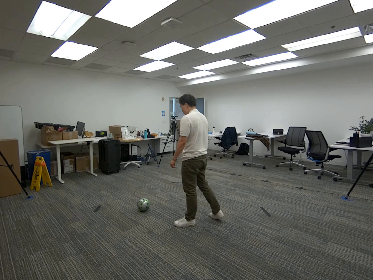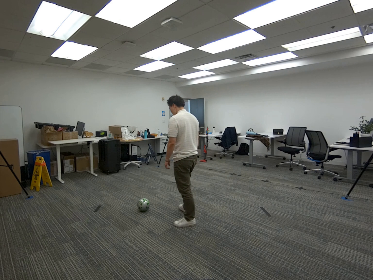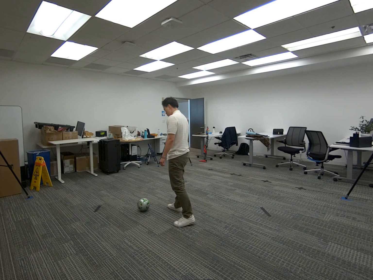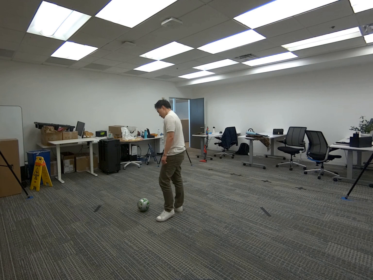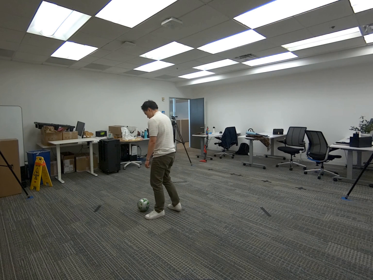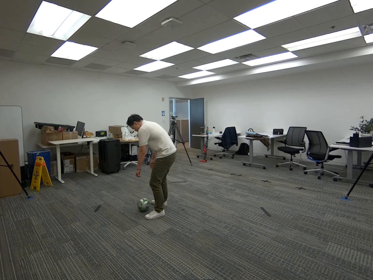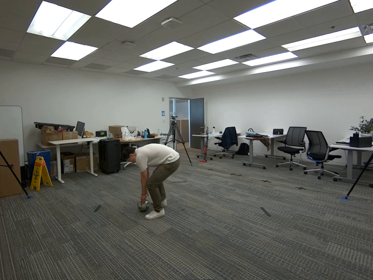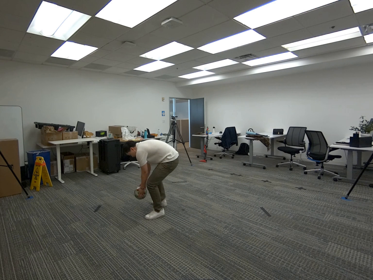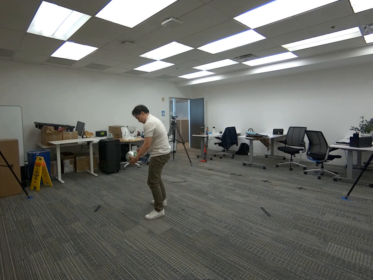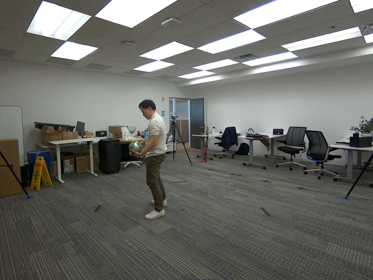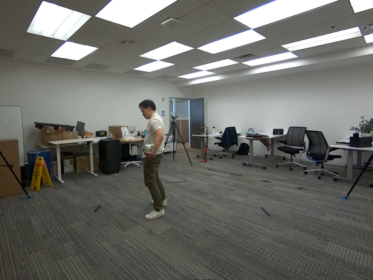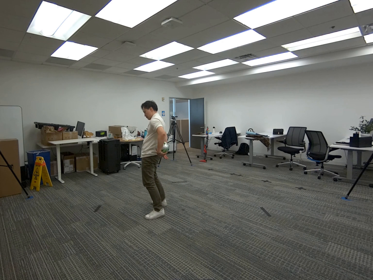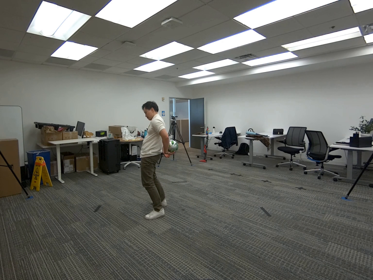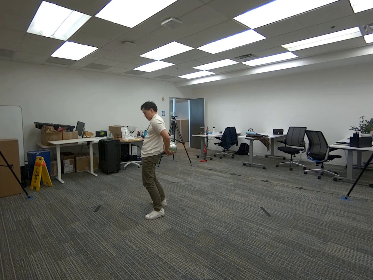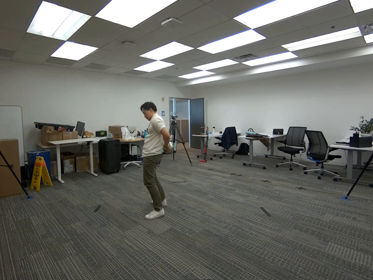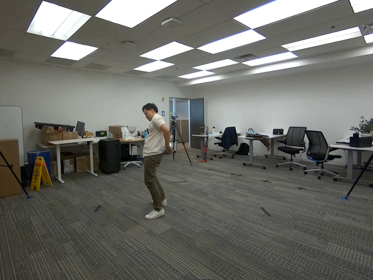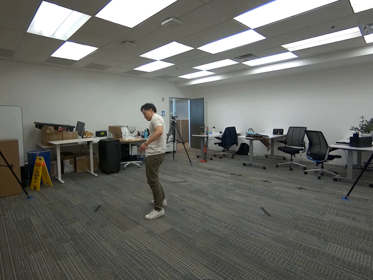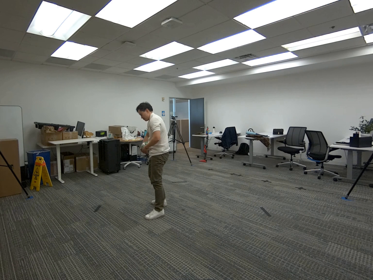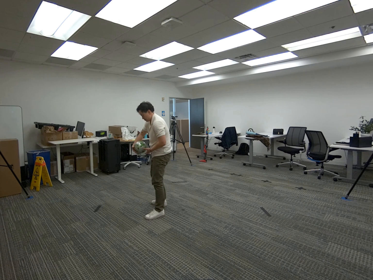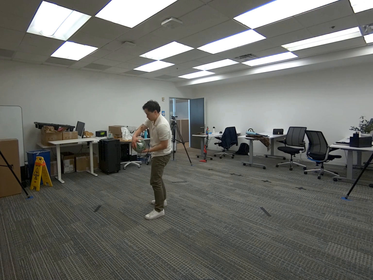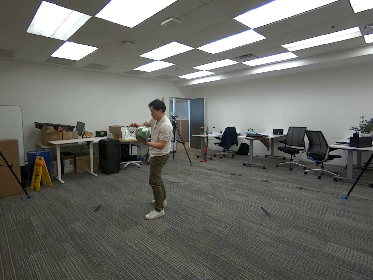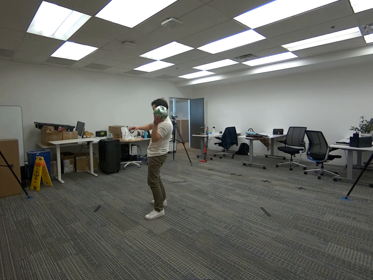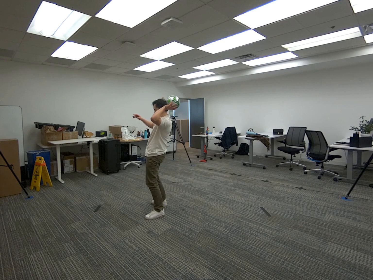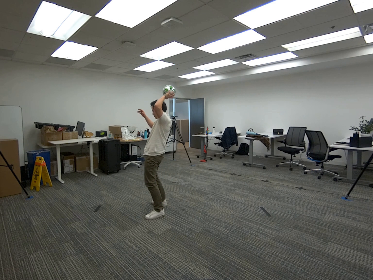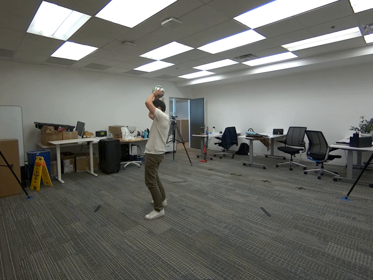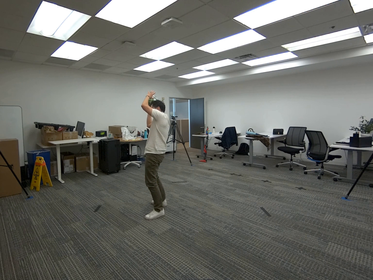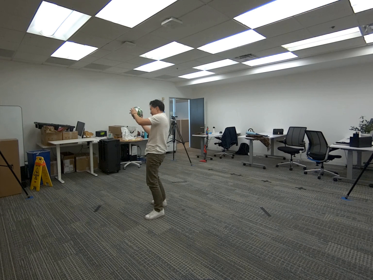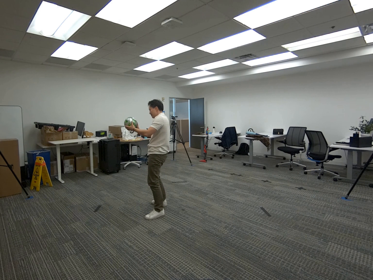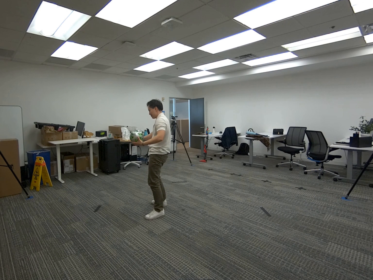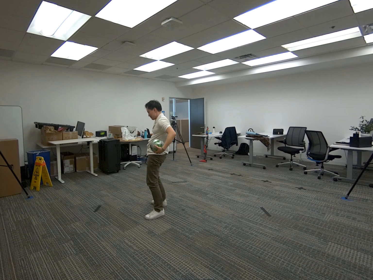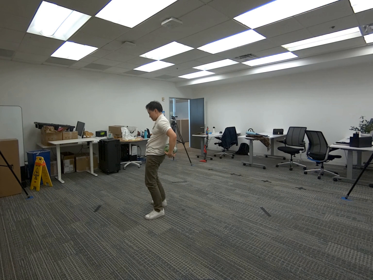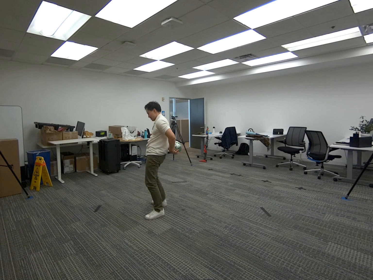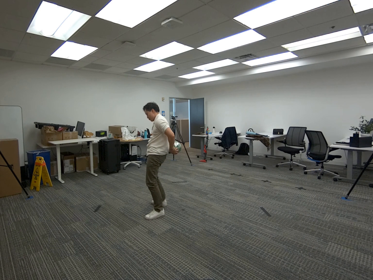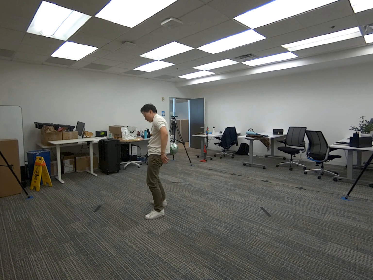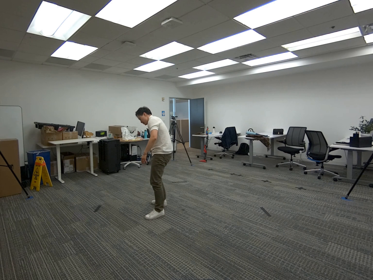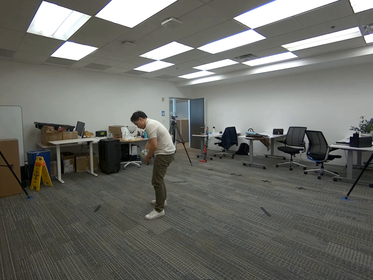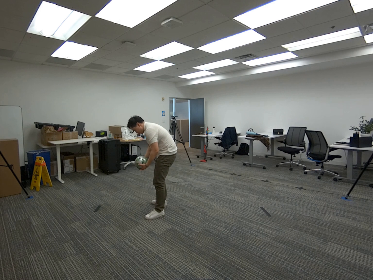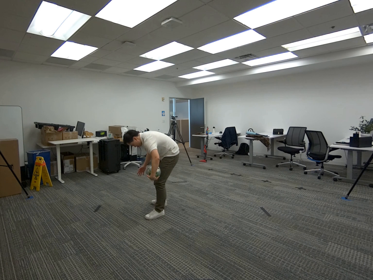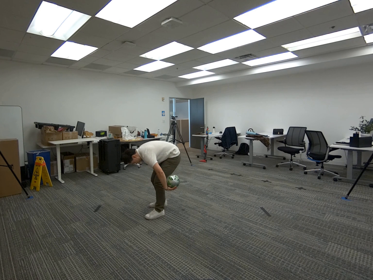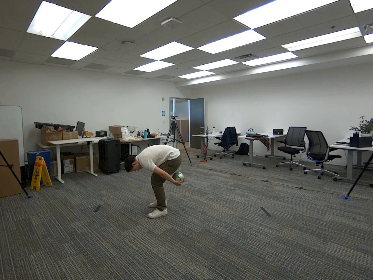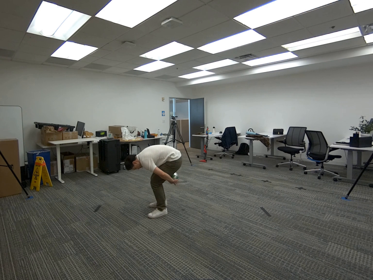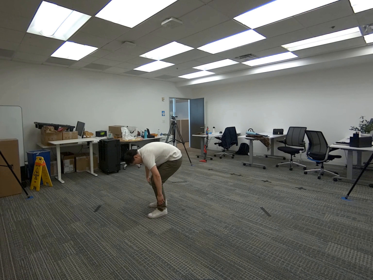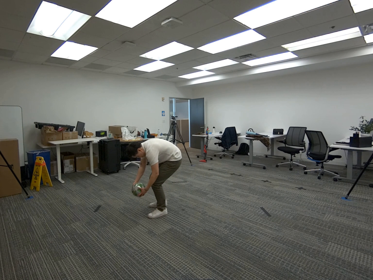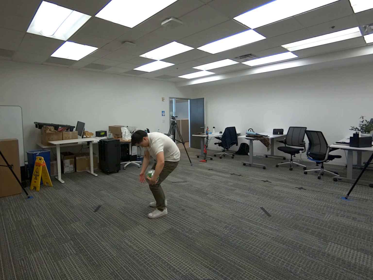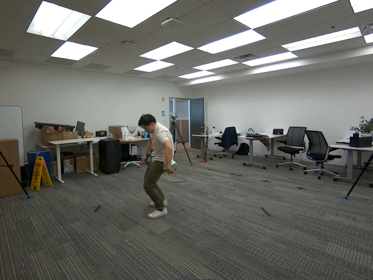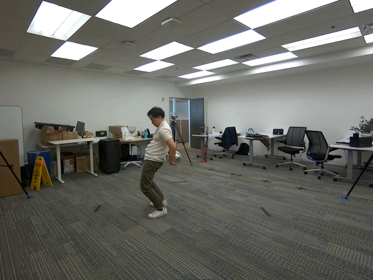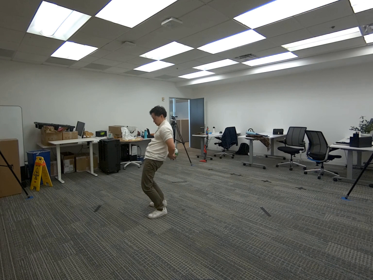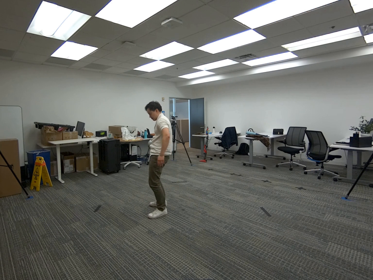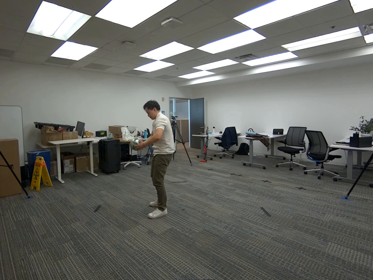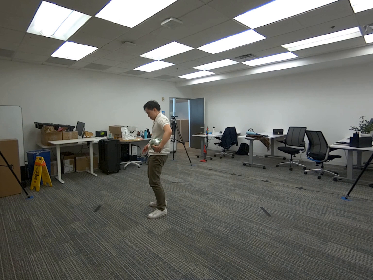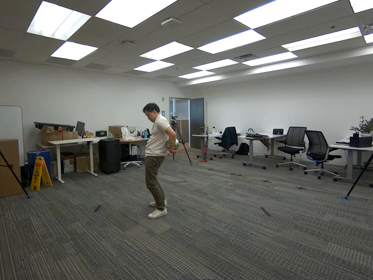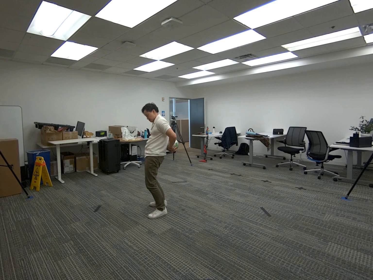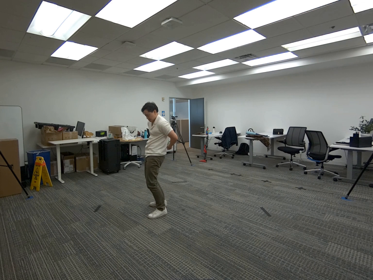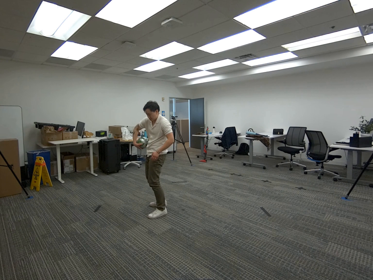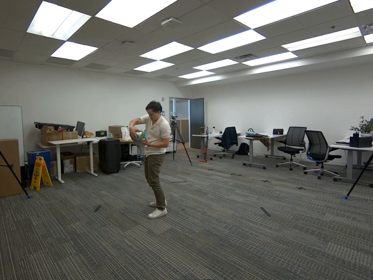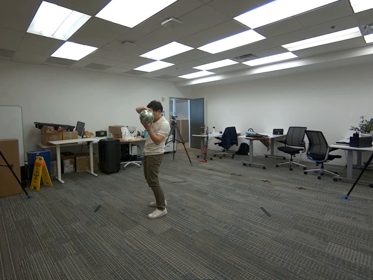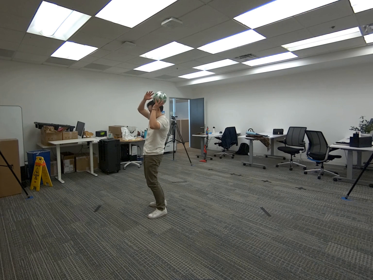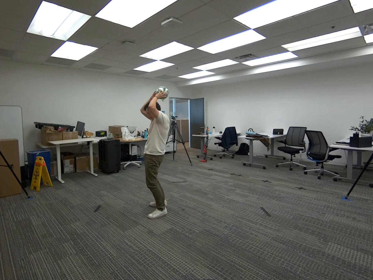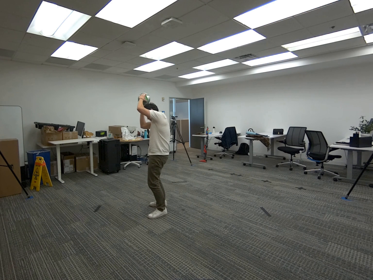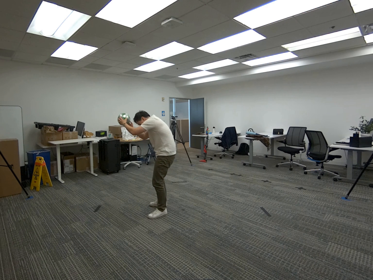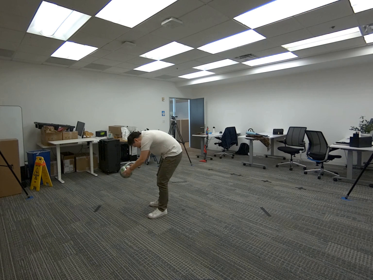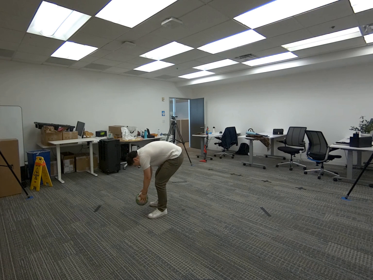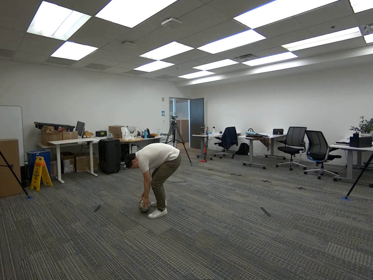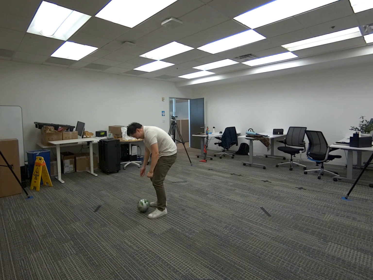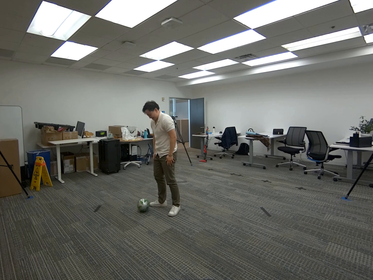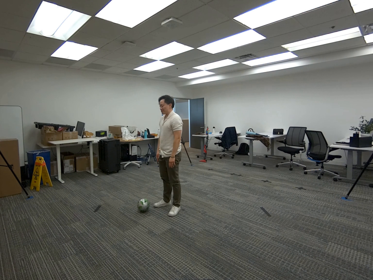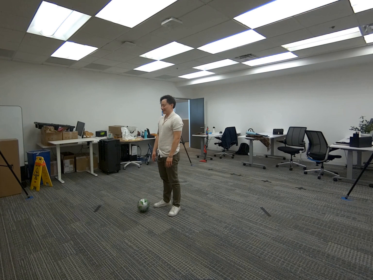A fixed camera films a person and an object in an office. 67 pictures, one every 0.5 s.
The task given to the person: Walk over to the soccer ball and pick up the soccer ball and rotate the soccer ball around your body.
